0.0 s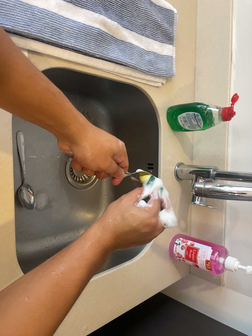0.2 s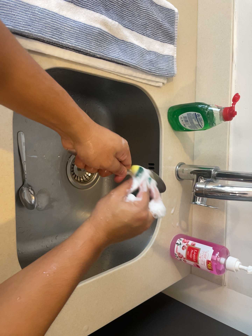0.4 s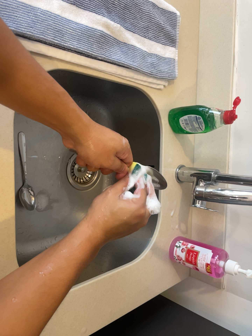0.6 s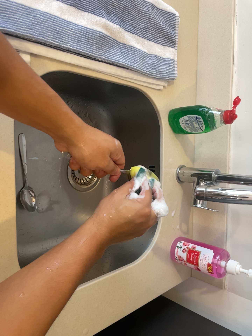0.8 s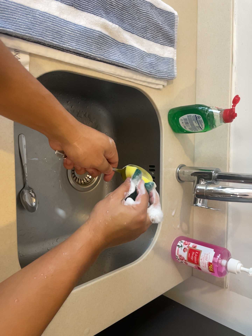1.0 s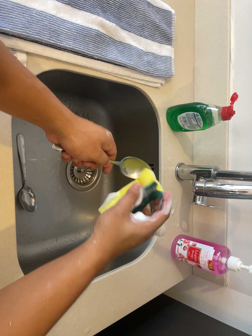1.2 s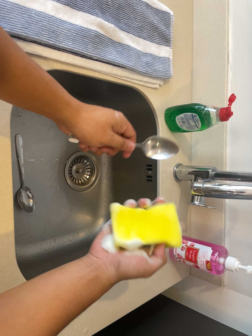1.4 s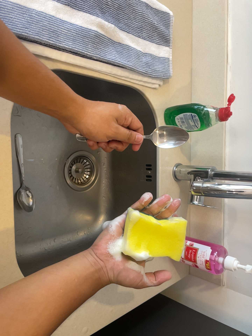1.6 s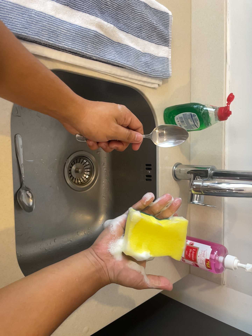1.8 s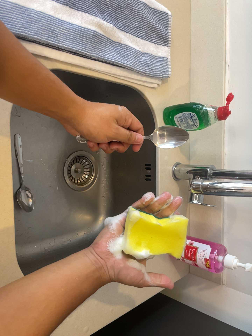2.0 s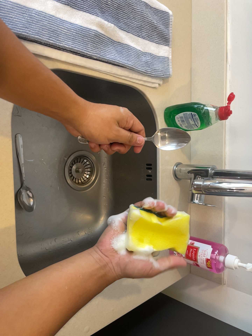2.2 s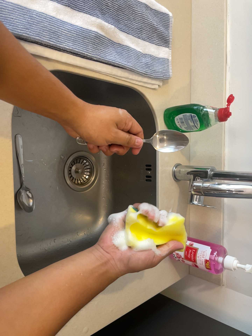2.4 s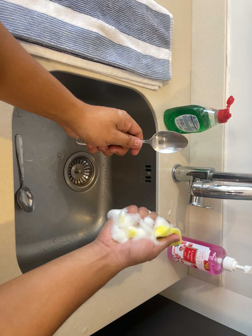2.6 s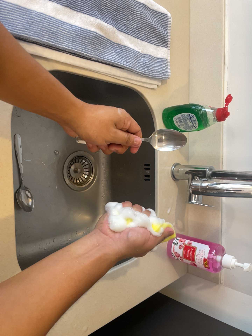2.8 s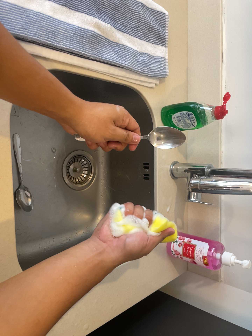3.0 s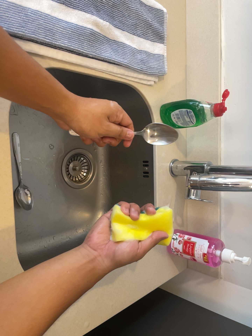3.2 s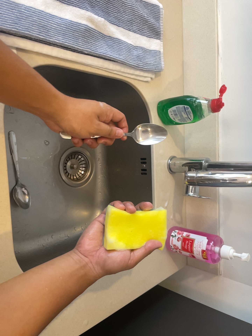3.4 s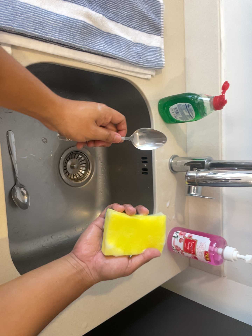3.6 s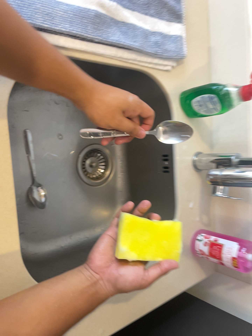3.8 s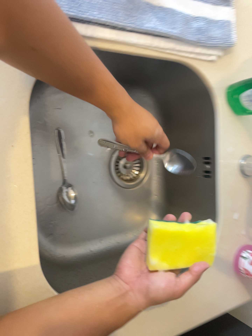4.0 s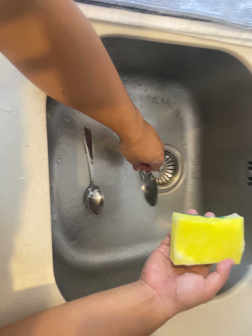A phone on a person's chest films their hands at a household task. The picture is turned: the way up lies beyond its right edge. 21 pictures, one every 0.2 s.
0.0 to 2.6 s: The camera keeps its place and its aim.
2.6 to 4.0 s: The scene slides to the right, as the camera pans about 25 degrees to its left. It travels forward and to its right, about 16 cm, so what stands in front looms larger.
The film runs backward here.
